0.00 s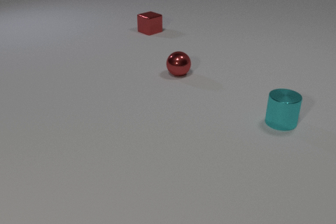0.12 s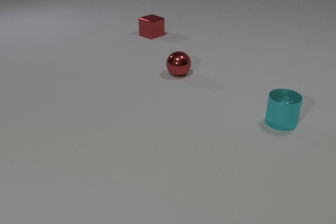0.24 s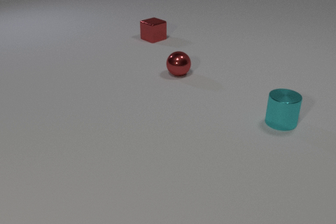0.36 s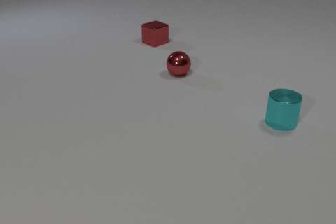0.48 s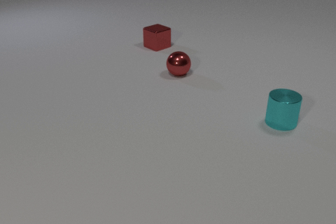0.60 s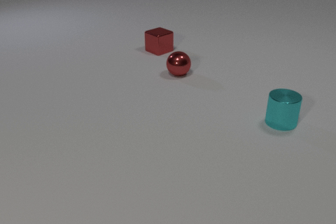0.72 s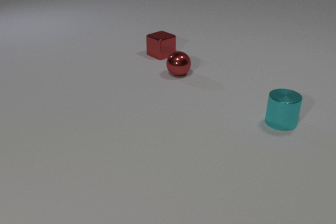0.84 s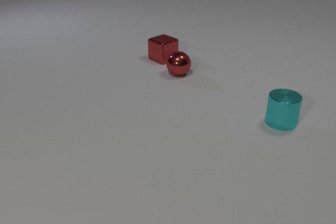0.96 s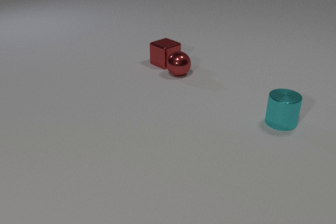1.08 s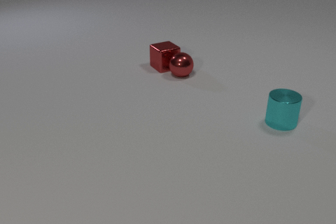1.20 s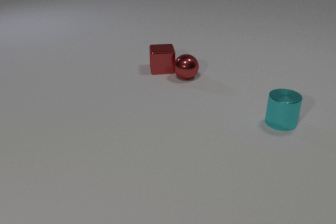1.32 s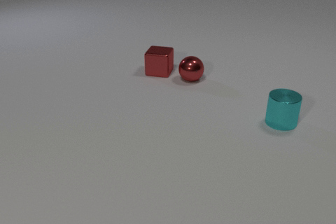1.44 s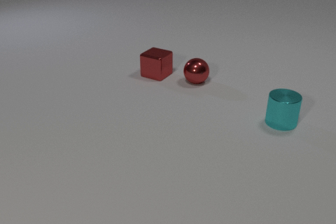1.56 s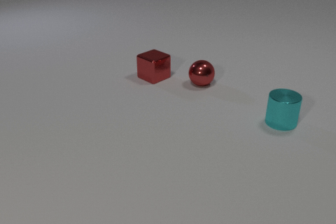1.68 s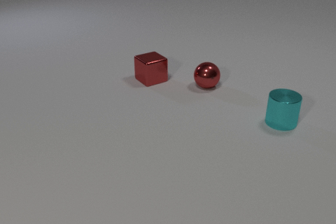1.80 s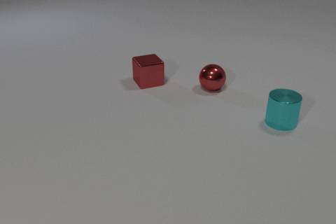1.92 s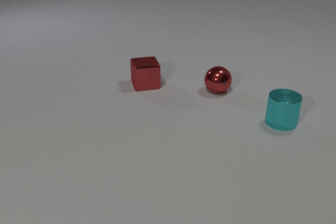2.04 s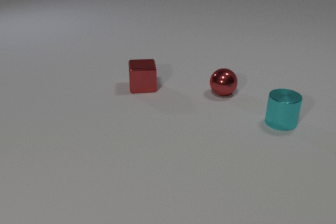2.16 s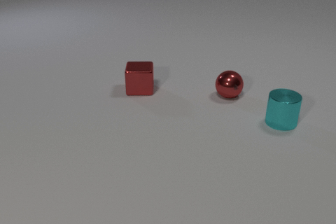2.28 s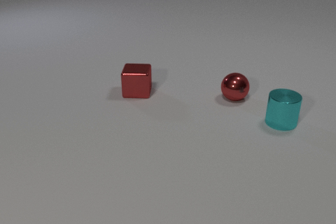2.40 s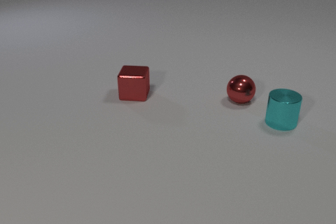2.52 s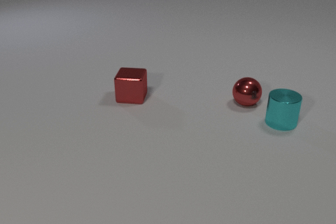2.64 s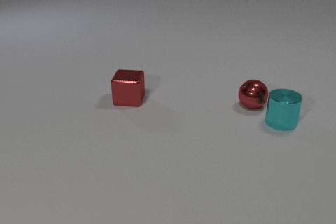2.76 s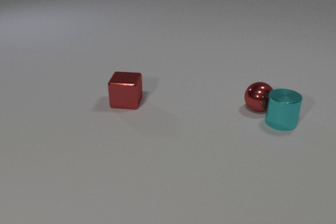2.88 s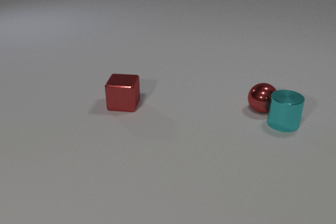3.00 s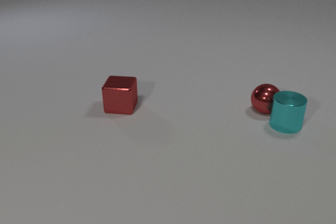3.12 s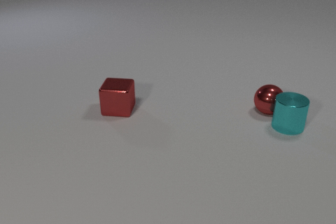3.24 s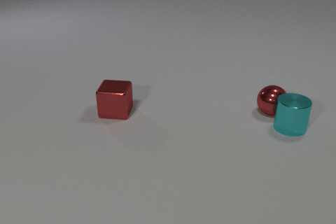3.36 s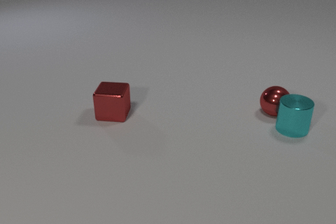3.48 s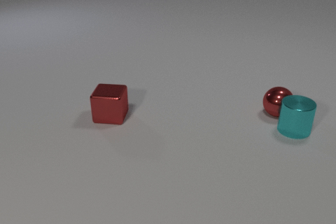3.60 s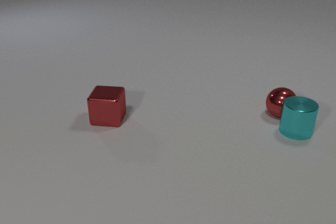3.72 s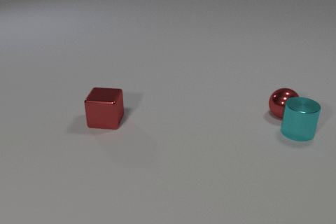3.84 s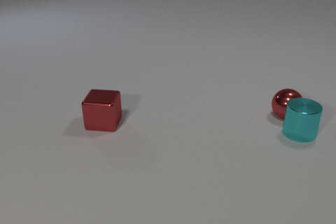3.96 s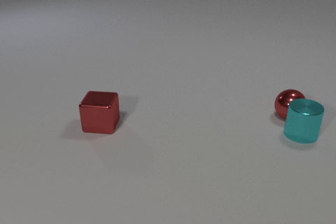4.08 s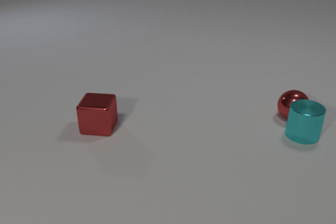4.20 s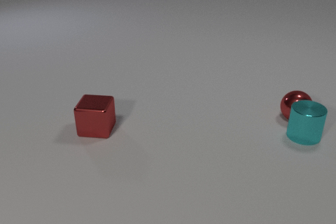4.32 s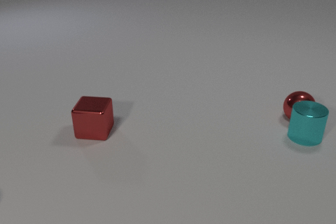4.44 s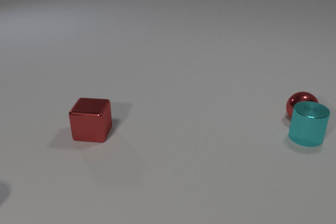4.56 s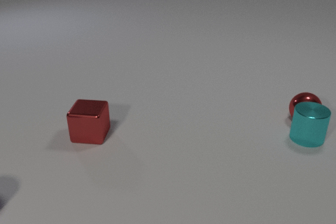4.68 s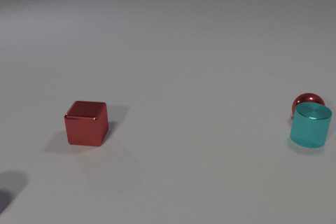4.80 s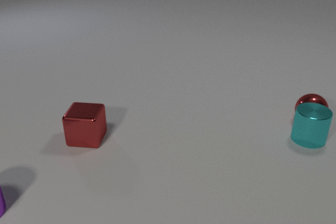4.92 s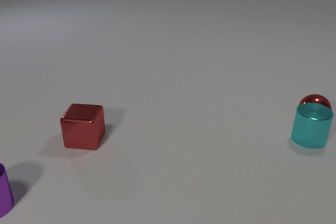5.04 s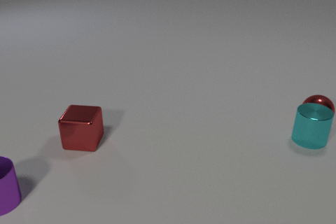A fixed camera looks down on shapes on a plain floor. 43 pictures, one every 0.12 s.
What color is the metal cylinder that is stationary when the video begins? cyan.
What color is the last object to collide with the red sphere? cyan.
How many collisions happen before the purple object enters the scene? 2.
0.00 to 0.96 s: The red metal cube slides toward the camera.
0.96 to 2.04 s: The red metal cube slides toward the camera, spins so that its near face slides to the left, clockwise seen from above. The red metal sphere rolls to the right and toward the camera. The red metal cube and the red metal sphere collide.
2.04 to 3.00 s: The red metal cube slides toward the camera and to the left. The red metal sphere rolls to the right and toward the camera. The red metal sphere and the cyan metal cylinder collide.
3.00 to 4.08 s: The red metal cube slides toward the camera and to the left. The red metal sphere rolls to the right. The cyan metal cylinder slides to the right and toward the camera.
4.08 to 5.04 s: The red metal cube slides toward the camera and to the left. The red metal sphere rolls to the right. The purple metal cylinder comes in at the left edge, slides to the right and away from the camera. The cyan metal cylinder slides to the right.
